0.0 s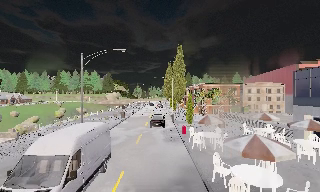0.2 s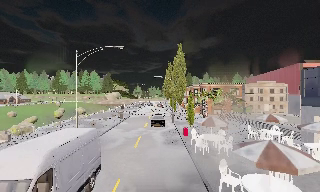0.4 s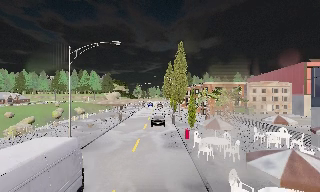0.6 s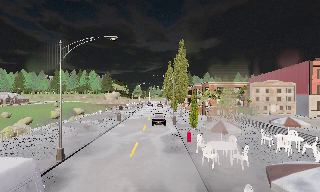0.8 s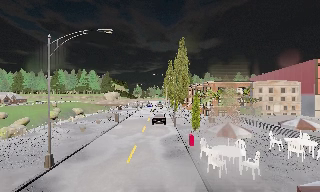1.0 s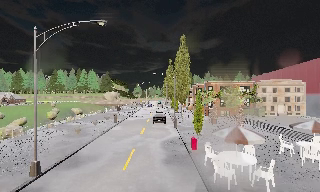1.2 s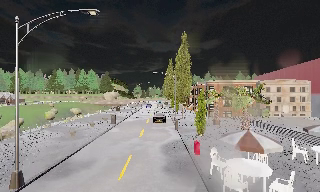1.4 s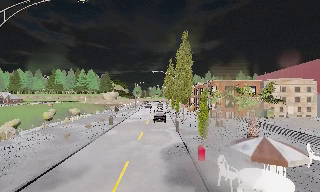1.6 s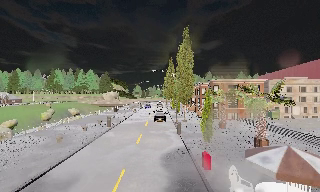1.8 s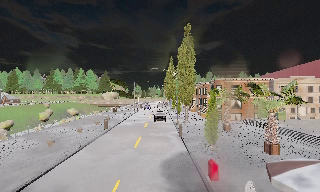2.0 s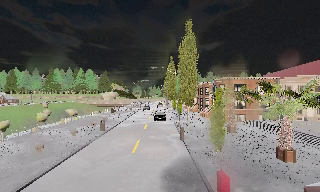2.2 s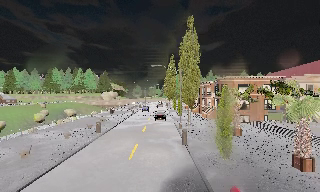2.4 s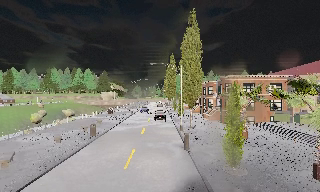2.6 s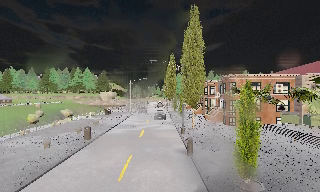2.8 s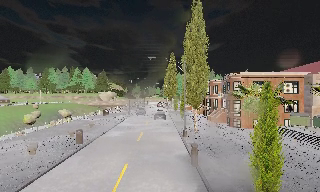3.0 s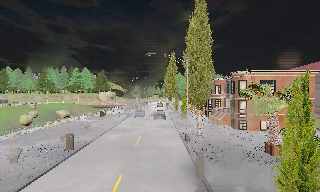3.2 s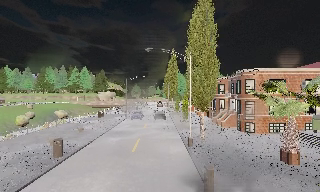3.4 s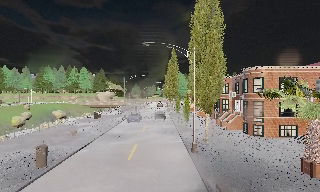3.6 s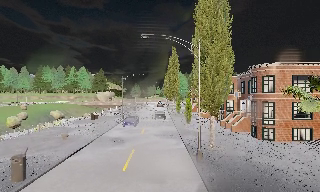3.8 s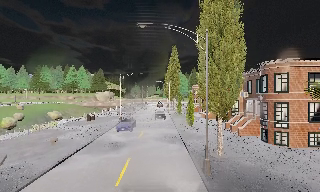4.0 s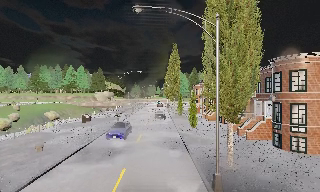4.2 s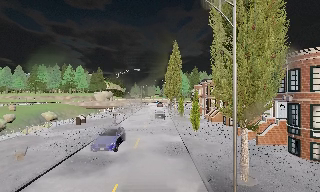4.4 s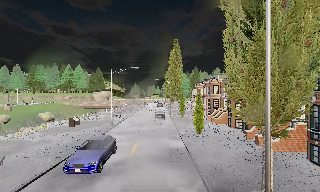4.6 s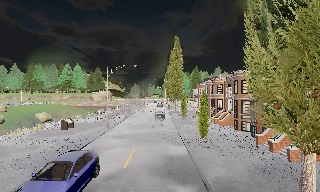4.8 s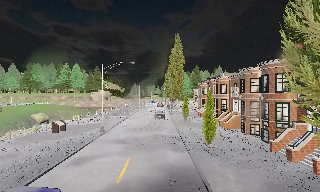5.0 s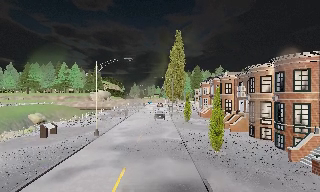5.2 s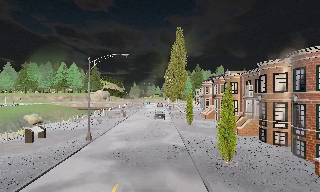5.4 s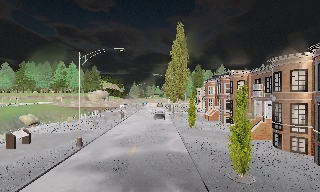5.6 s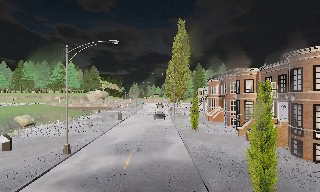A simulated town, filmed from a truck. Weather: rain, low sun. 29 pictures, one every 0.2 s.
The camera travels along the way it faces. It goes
forward.
0.0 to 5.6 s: The camera travels forward, about 40 m, so what stands in front looms larger. It gains speed.
The film runs forward here.
